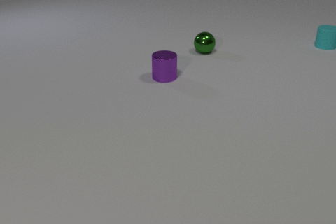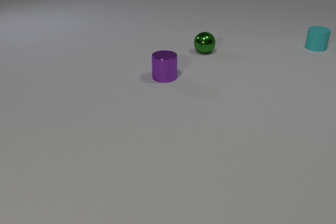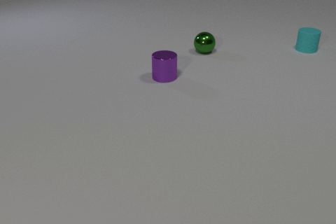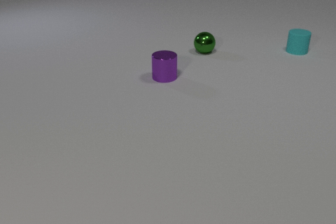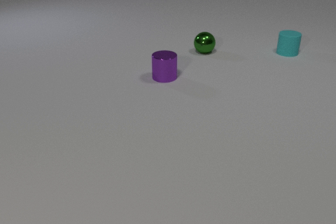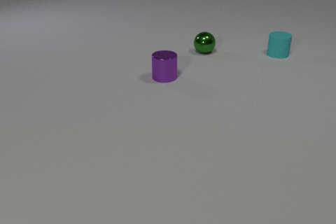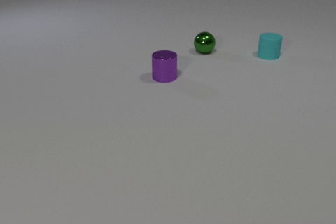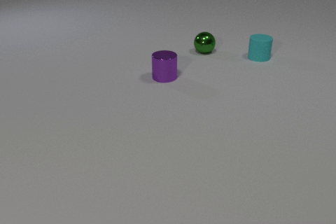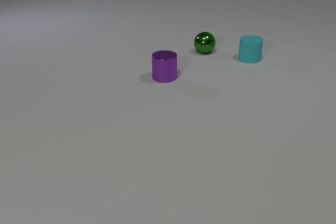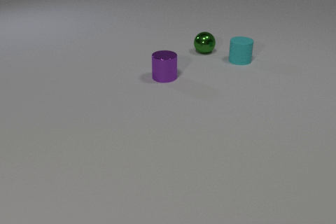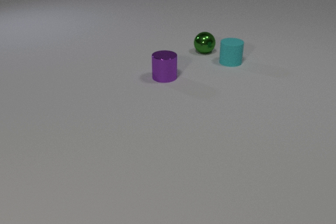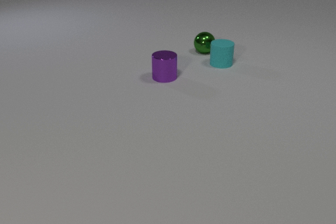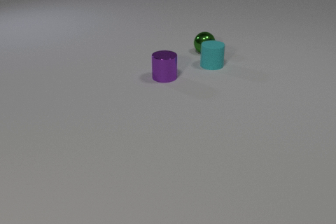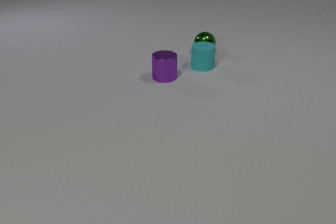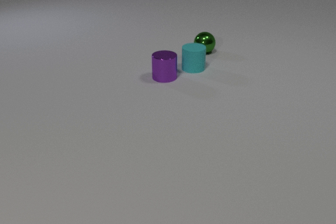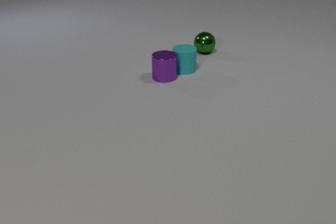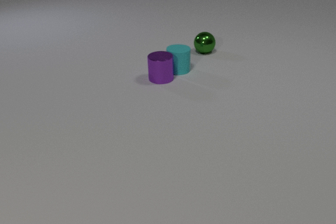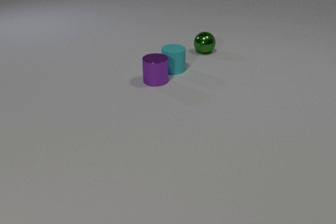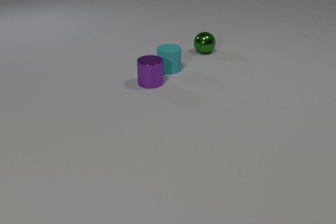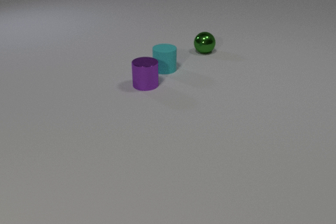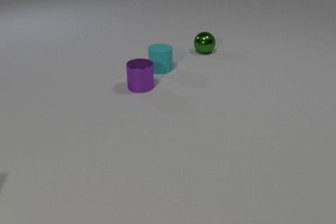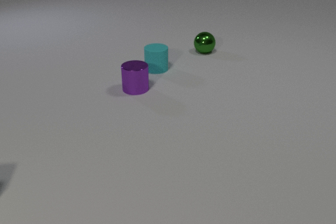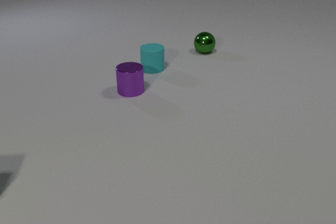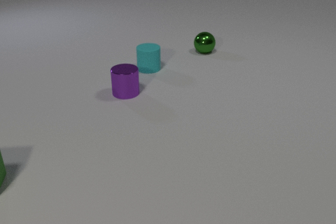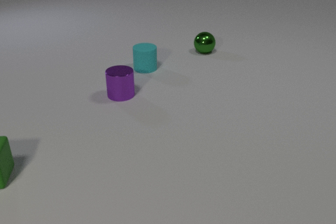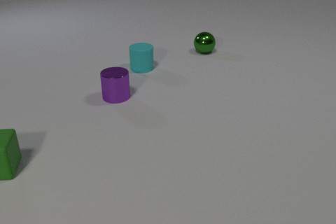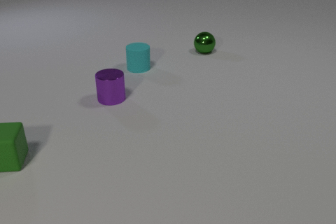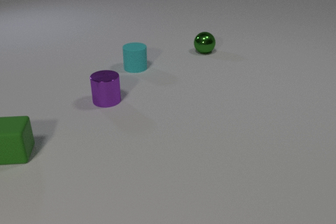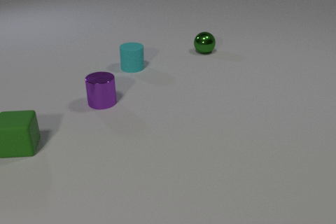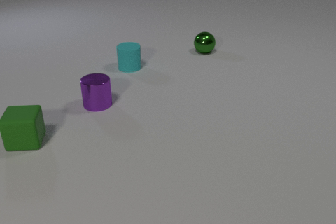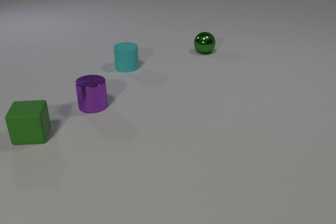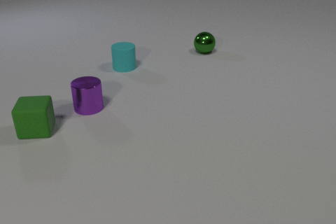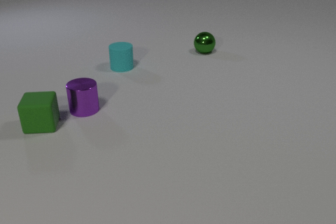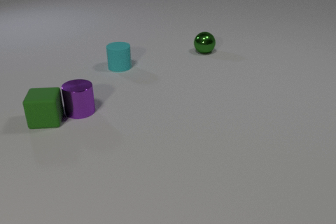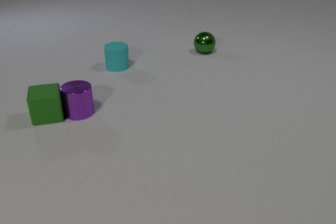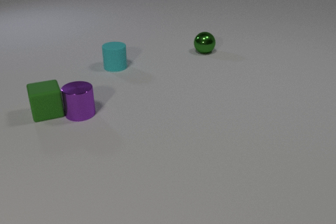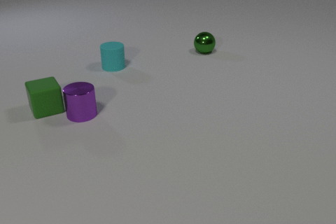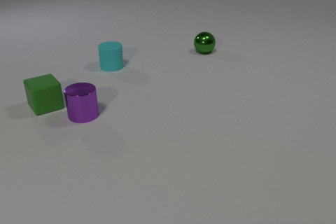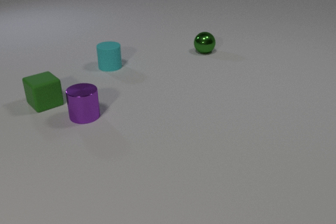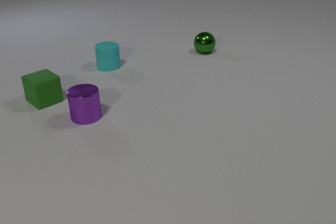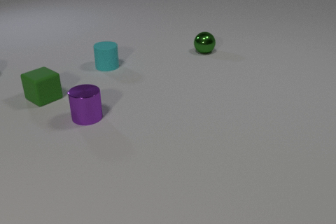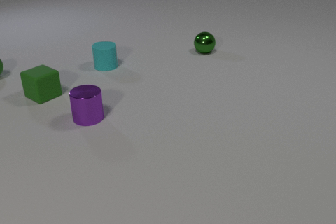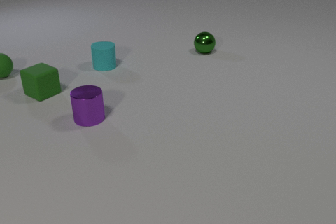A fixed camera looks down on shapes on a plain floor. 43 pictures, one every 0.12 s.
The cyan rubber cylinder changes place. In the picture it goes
to the left.
0.00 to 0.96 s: The cyan rubber cylinder slides to the left and toward the camera.
0.96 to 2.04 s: The cyan rubber cylinder slides to the left and toward the camera. The purple metal cylinder slides to the left and toward the camera. The cyan rubber cylinder and the purple metal cylinder collide.
2.04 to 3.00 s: The cyan rubber cylinder slides to the left. The purple metal cylinder slides to the left and toward the camera. The green rubber cube comes in at the left edge, slides away from the camera and to the right.
3.00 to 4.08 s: The cyan rubber cylinder slides to the left. The purple metal cylinder slides to the left and toward the camera. The green rubber cube slides away from the camera and to the right. The purple metal cylinder and the green rubber cube collide.
4.08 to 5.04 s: The cyan rubber cylinder slides to the left. The purple metal cylinder slides toward the camera and to the right. The green rubber cube slides away from the camera, spins counterclockwise seen from above by about 30 degrees, its near face sliding to the right. The green rubber sphere comes in at the left edge, rolls to the right.
How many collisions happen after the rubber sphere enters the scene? 0.
How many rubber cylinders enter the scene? 0.
What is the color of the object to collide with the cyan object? purple.
